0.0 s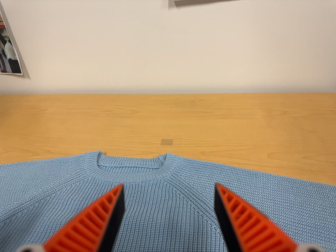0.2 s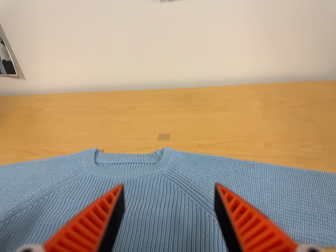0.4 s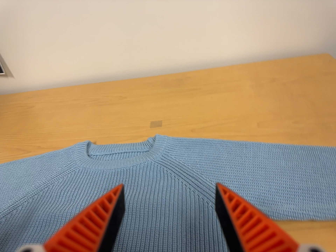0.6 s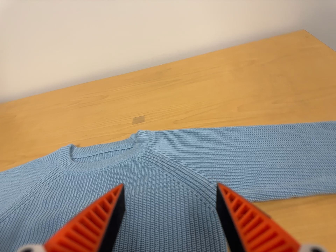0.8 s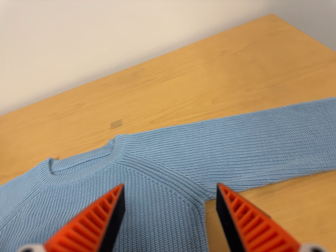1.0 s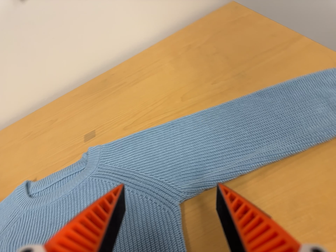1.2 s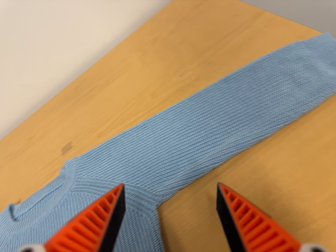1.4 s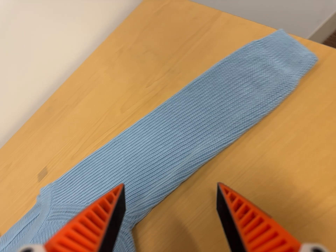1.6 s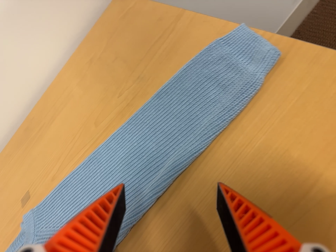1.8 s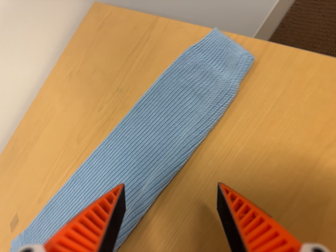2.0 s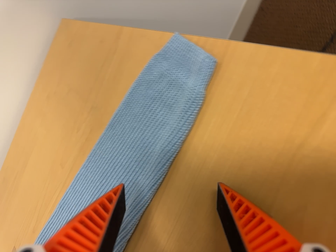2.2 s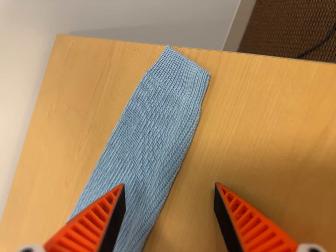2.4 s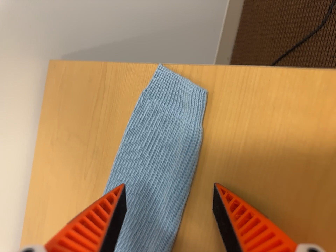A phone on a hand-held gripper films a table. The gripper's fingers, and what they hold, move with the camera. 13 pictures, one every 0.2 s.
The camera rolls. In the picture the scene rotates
counterclockwise.
0.0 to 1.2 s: The camera travels to its right, about 18 cm, so close, fixed things drift to the left. Its aim tips toward the bottom of its view by about 10 degrees, and the scene shifts upward. It rolls about its line of sight by about 40 degrees, and the scene rotates counterclockwise.
1.2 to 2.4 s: The camera travels to its right, toward the top of its view and forward, about 20 cm, so close, fixed things drift to the left. It rolls about its line of sight by about 40 degrees, and the scene rotates counterclockwise.
The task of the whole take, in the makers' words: right arm across.
The film runs forward here.
